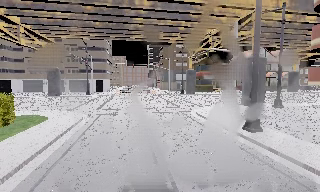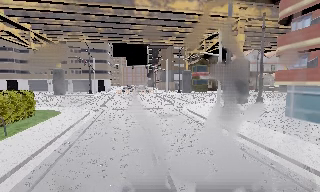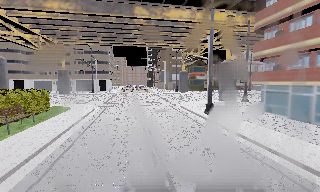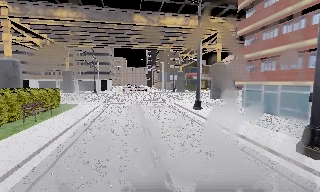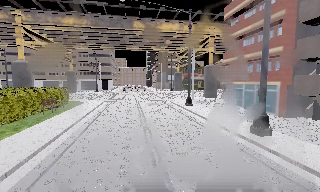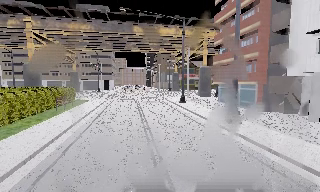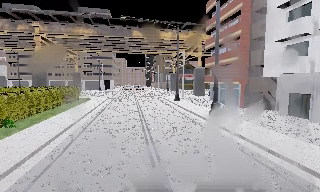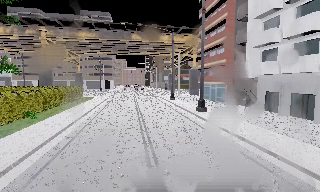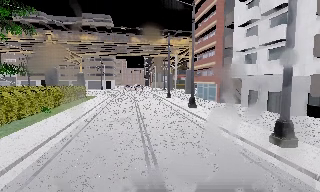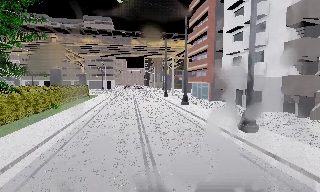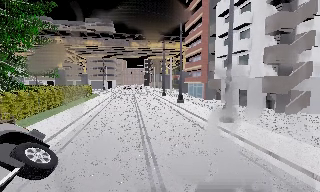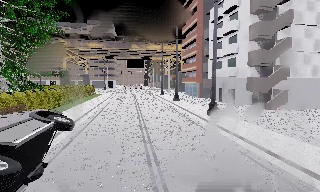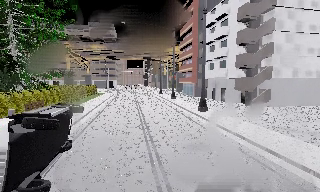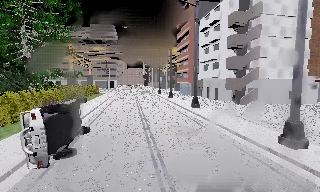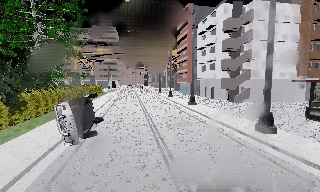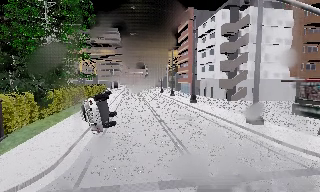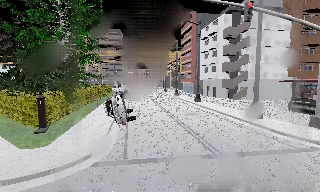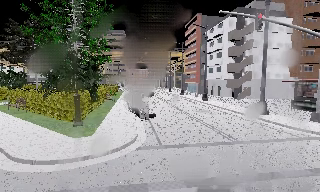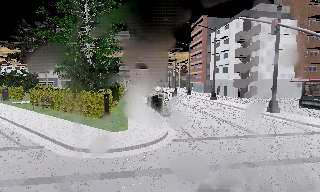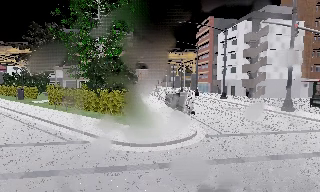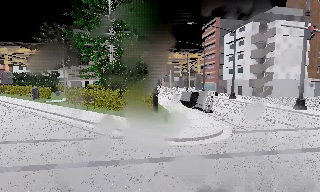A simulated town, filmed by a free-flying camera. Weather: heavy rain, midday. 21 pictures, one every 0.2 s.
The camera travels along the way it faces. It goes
backward.
0.0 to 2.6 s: The camera travels backward, about 30 m, so what stands in front gets smaller.
2.6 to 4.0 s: The camera travels backward and to its left, about 11 m, so what stands in front gets smaller.
The film runs forward here.
